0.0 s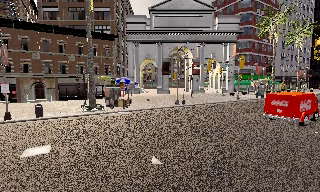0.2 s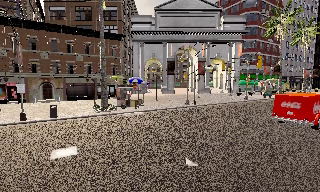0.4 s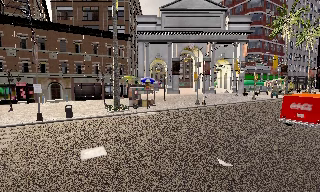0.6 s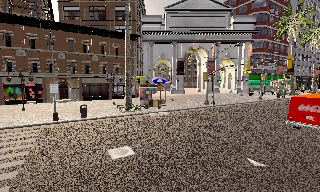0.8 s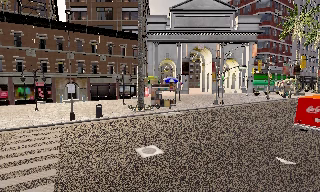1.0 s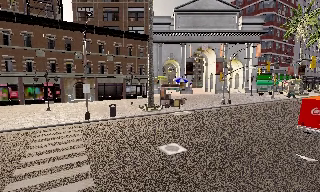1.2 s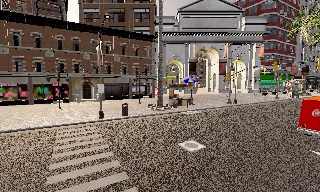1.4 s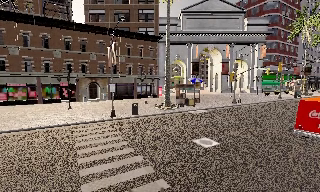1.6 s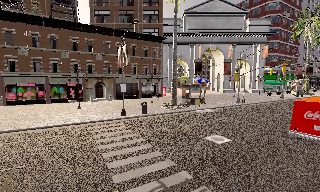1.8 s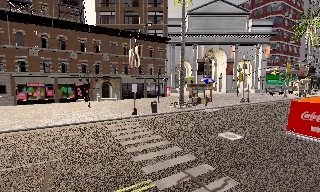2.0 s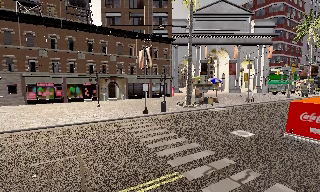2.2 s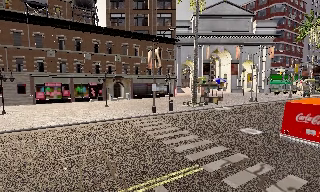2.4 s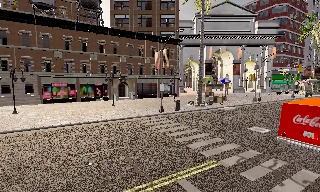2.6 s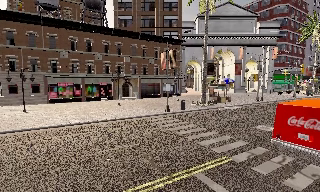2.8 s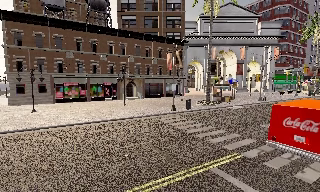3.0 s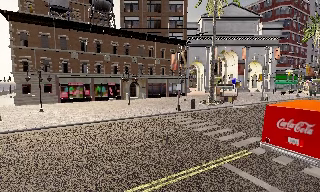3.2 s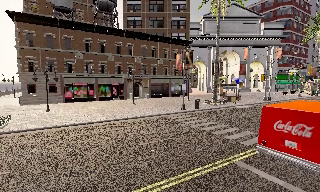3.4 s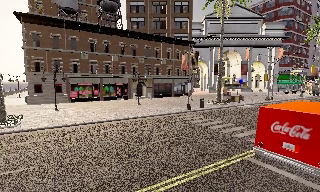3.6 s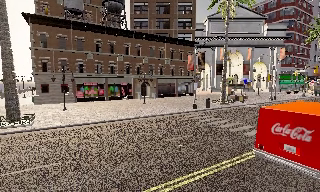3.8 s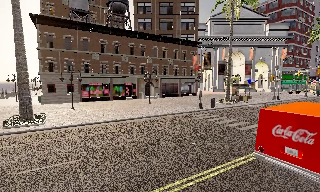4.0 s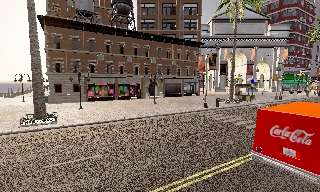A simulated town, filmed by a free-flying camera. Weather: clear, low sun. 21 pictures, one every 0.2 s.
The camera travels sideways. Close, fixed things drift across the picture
to the right.
0.0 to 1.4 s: The camera travels to its left, about 9 m, so close, fixed things drift to the right.
1.4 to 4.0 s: The camera travels to its left and backward, about 11 m, so close, fixed things drift to the right.
The film runs backward here.
